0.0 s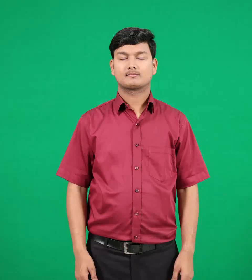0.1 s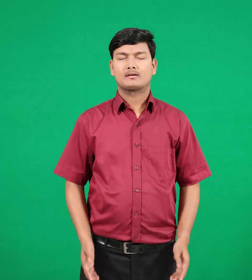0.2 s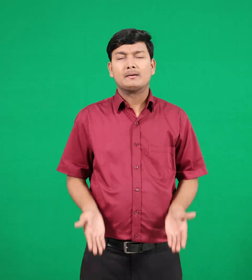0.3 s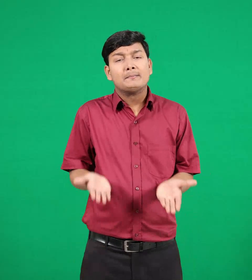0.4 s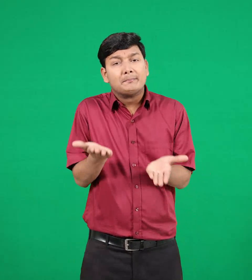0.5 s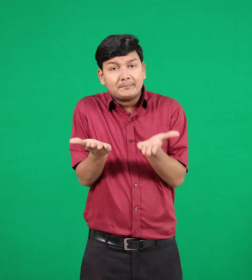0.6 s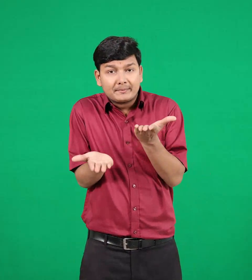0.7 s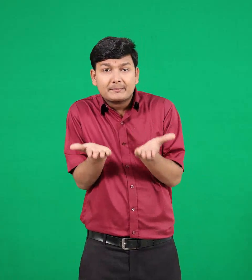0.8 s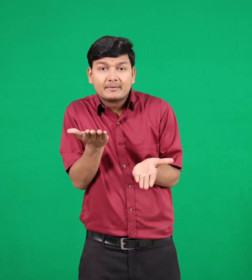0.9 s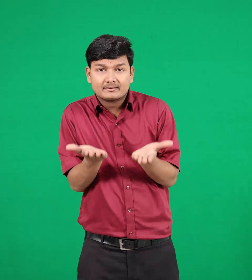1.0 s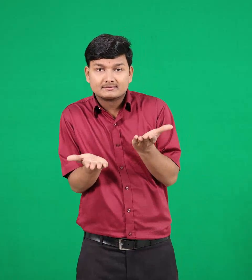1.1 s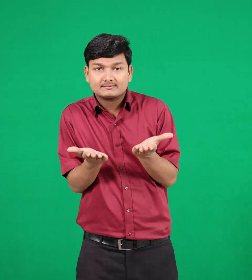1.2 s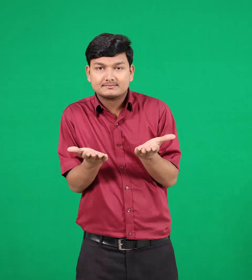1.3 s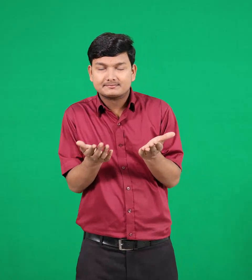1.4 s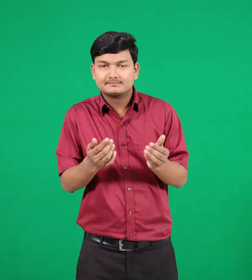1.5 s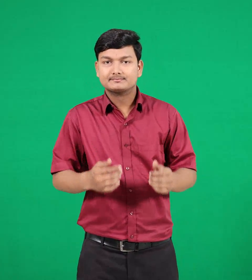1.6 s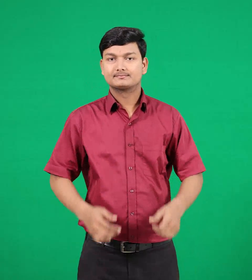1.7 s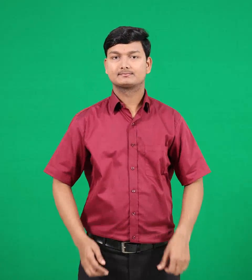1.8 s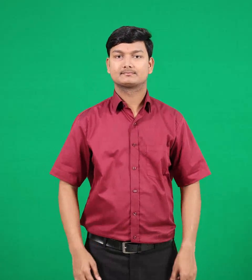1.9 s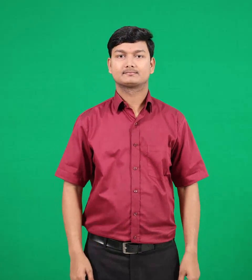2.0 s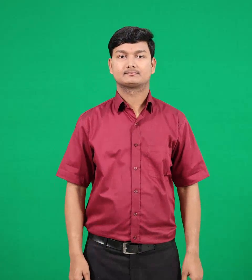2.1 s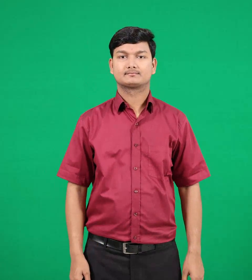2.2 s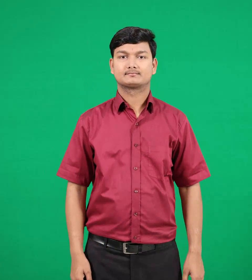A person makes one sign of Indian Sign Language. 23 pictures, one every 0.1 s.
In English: maybe & perhaps
